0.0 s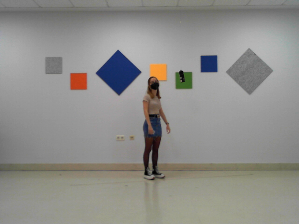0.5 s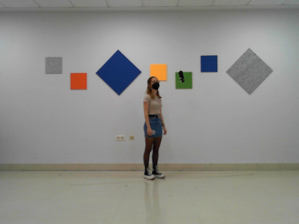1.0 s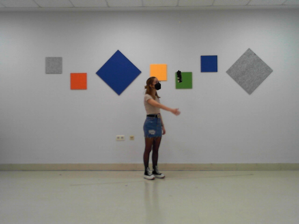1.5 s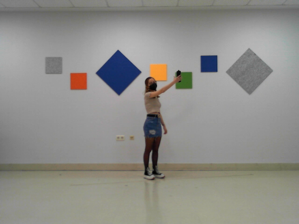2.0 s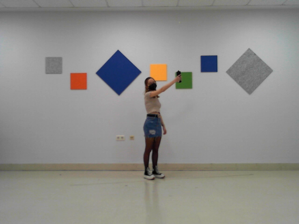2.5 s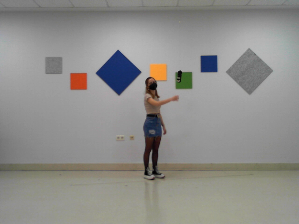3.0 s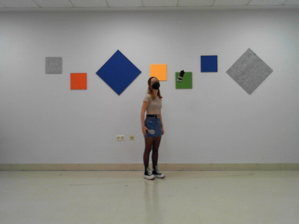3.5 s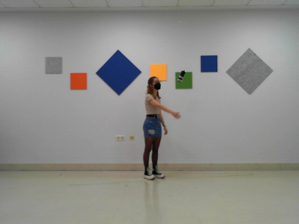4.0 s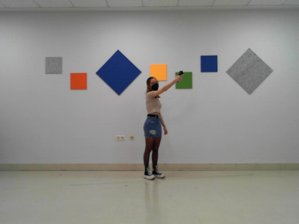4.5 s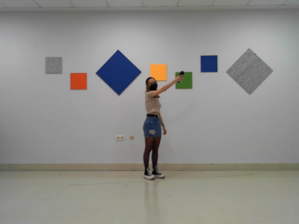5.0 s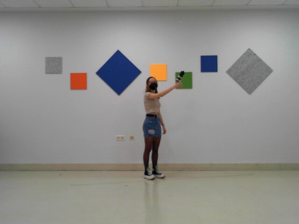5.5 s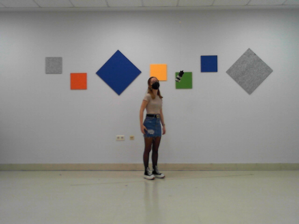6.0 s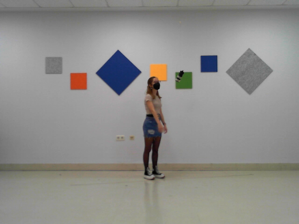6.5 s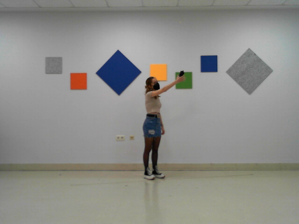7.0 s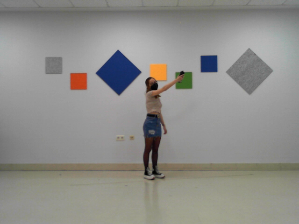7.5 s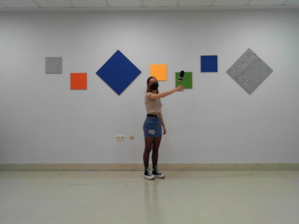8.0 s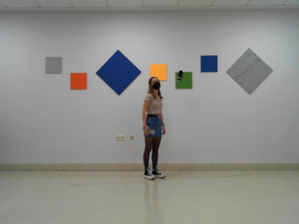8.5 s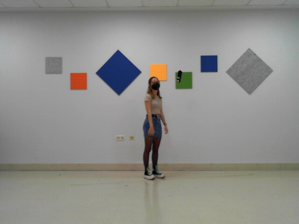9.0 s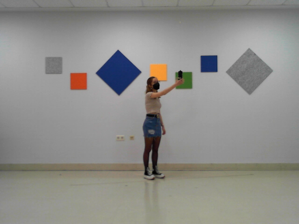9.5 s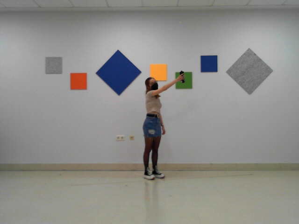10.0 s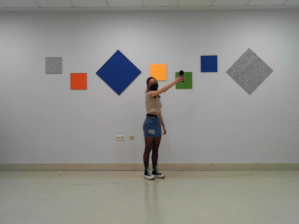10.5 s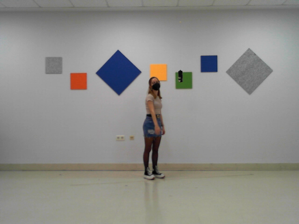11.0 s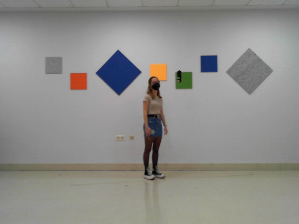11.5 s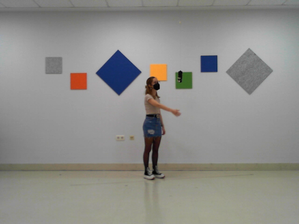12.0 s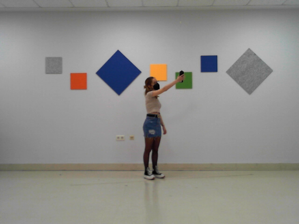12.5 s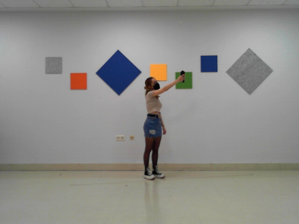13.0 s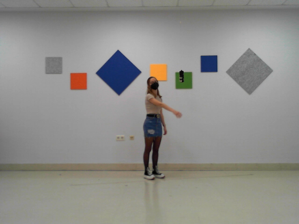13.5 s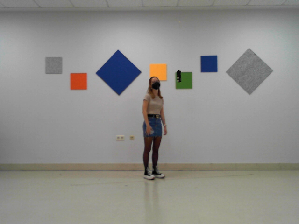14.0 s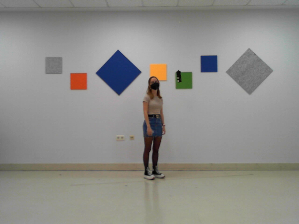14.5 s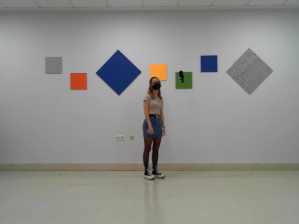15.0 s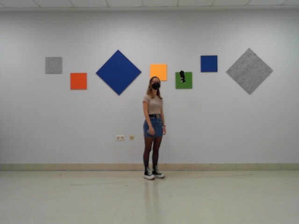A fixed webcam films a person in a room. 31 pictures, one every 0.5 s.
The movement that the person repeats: Reach up for a bottle in a high position, right hand.
